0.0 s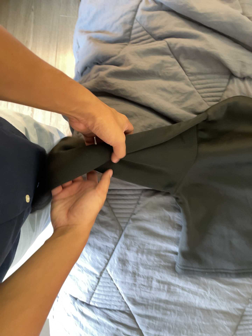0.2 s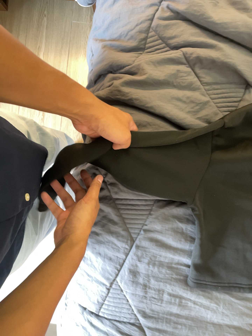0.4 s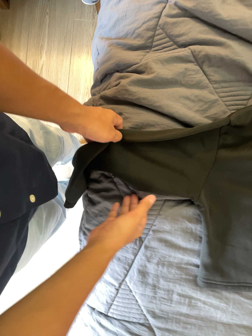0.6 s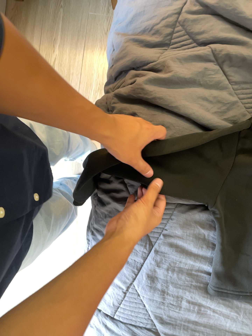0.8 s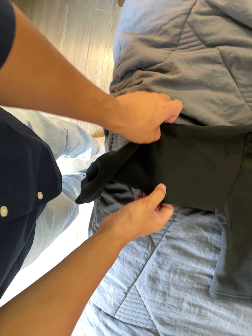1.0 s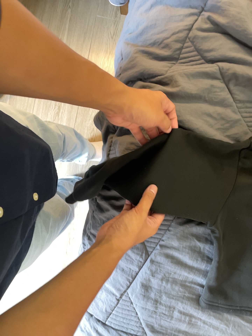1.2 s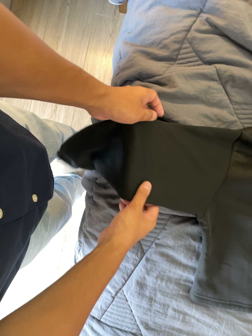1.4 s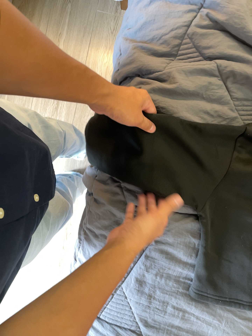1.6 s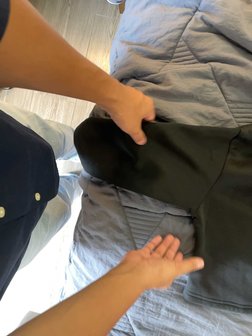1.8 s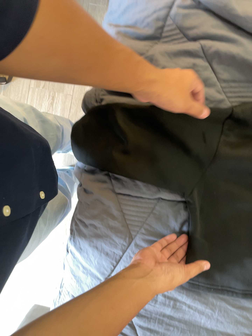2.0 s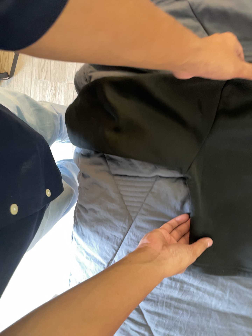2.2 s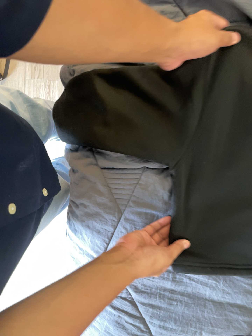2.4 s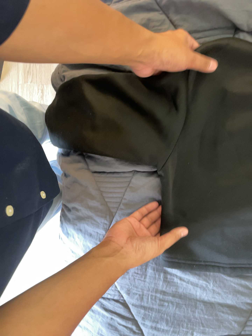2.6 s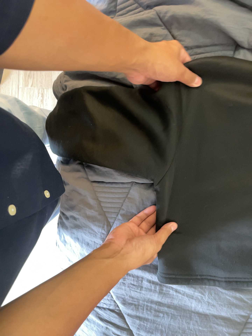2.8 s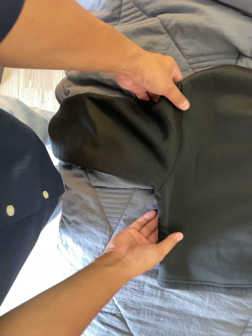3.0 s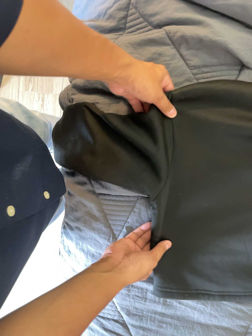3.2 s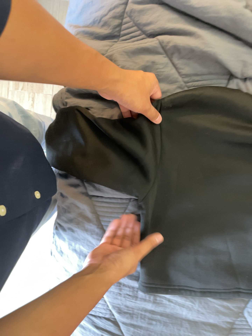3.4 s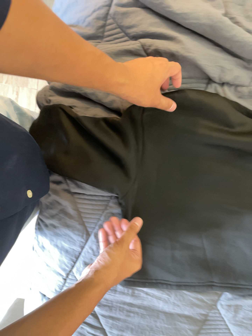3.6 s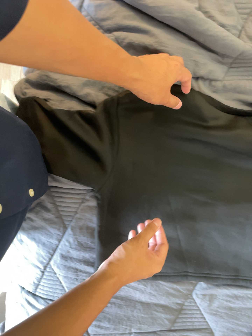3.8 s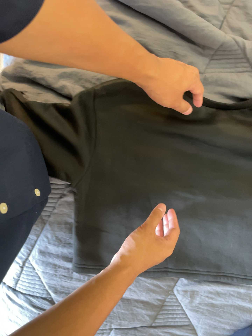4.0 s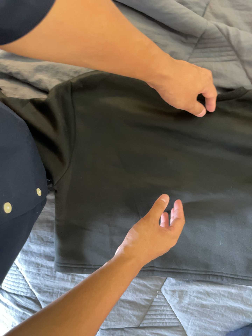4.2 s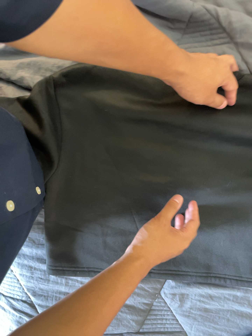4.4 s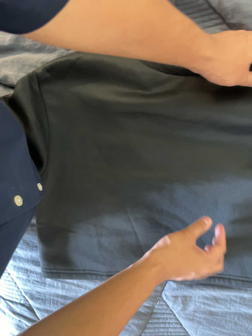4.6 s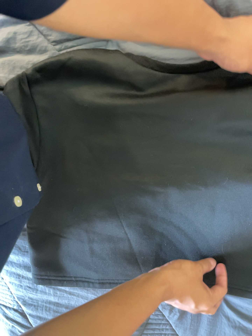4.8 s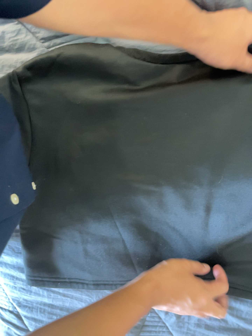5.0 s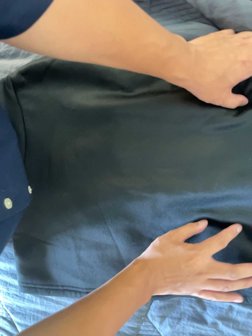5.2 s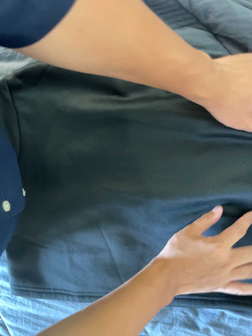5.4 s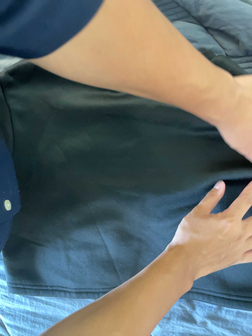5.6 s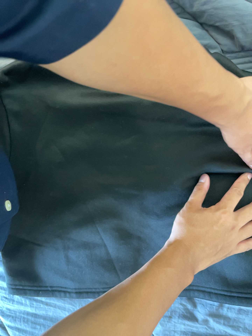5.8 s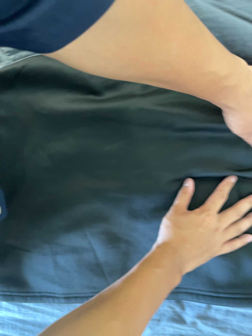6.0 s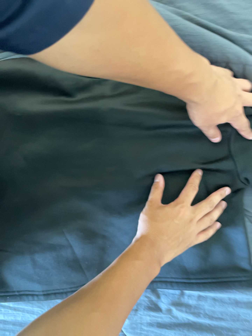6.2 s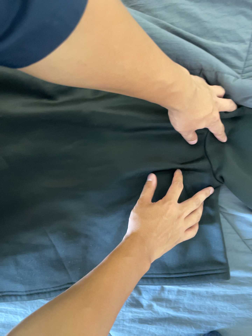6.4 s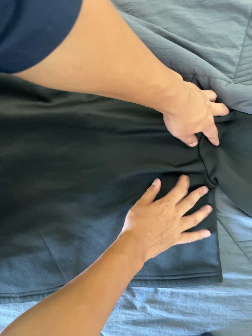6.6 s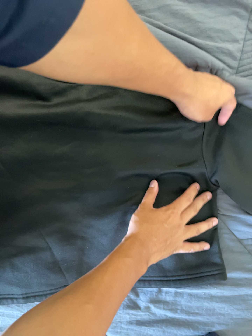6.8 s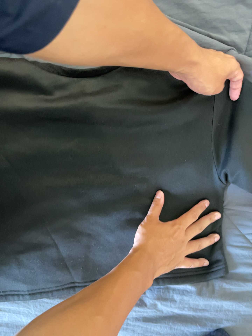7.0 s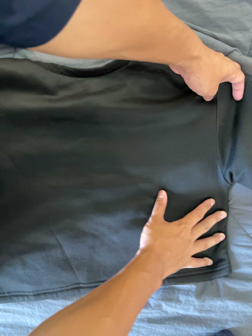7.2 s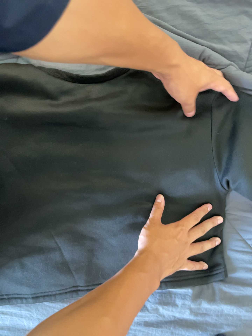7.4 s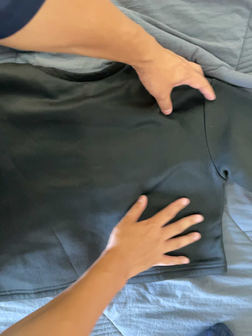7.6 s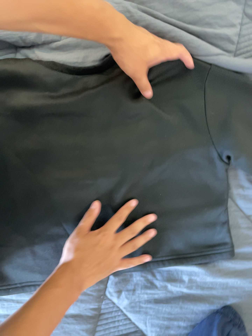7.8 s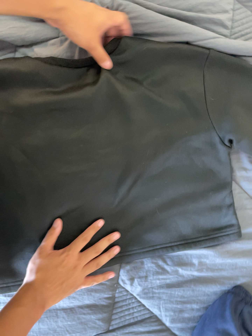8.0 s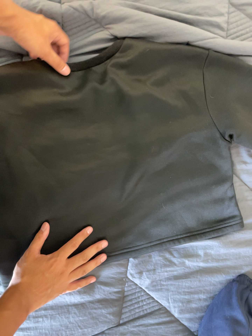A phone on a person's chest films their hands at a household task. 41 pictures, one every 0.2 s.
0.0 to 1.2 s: The camera travels to its left and toward the top of its view, about 8 cm, so close, fixed things drift to the right.
1.2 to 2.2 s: The camera travels to its right and toward the bottom of its view, about 16 cm. It rolls about its line of sight by about 10 degrees, and the scene rotates counterclockwise.
2.2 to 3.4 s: The camera travels toward the top of its view and backward, about 9 cm, so close, fixed things drift downward.
3.4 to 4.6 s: The camera pans to its left by about 10 degrees. It travels to its right, about 30 cm.
4.6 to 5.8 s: The camera travels to its right, about 7 cm, so close, fixed things drift to the left.
5.8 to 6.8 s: The camera shifts only a little, or ends up much as it began.
6.8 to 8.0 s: The camera travels to its left, backward and toward the bottom of its view, about 10 cm. It rolls about its line of sight by about 10 degrees, and the scene rotates counterclockwise.
The film runs forward here.
